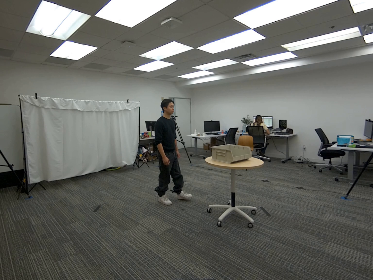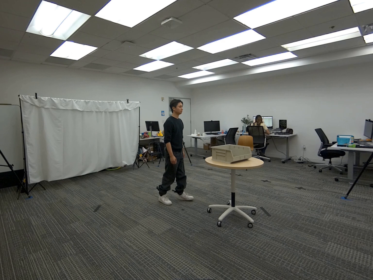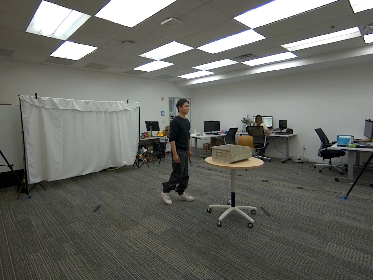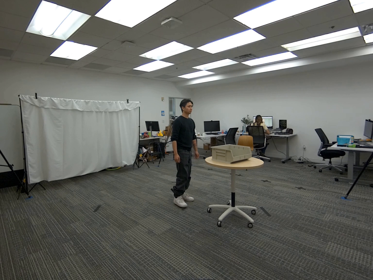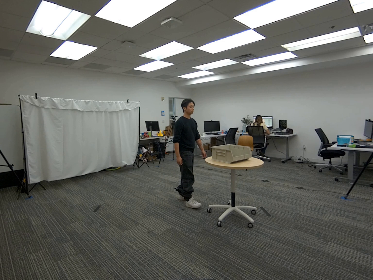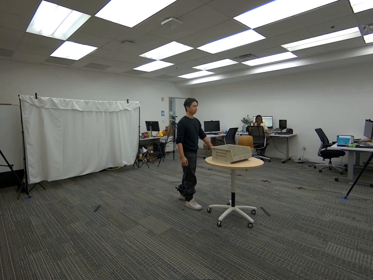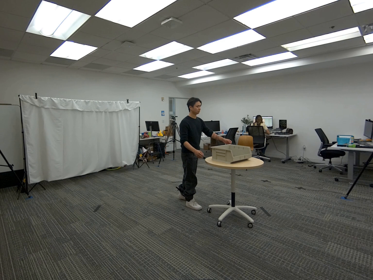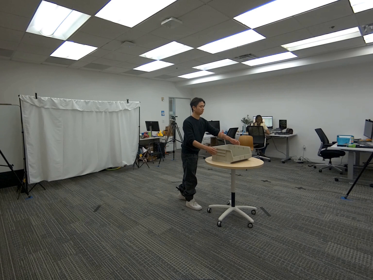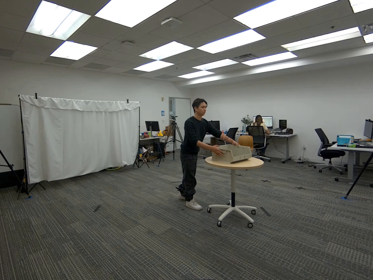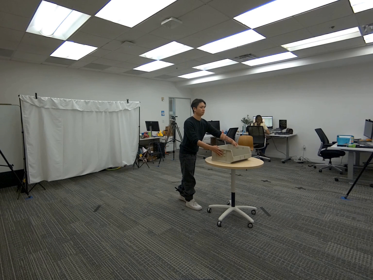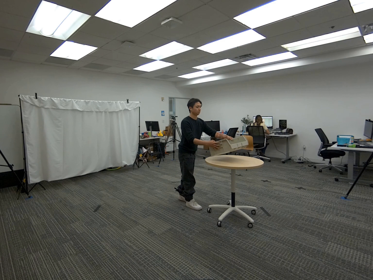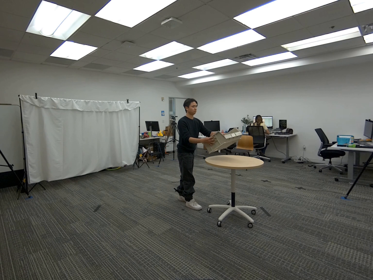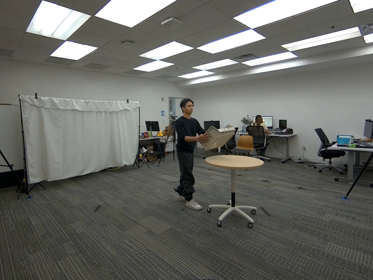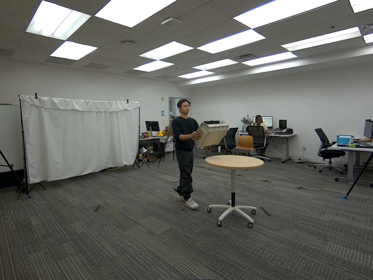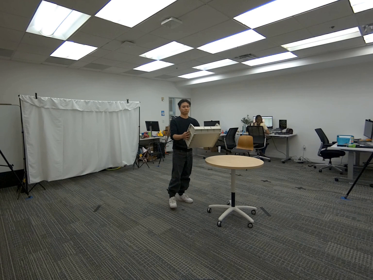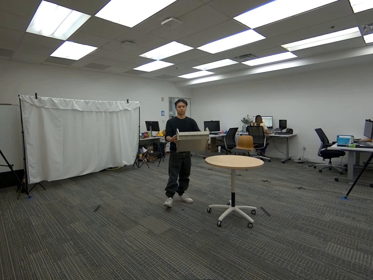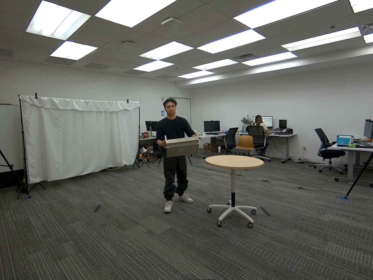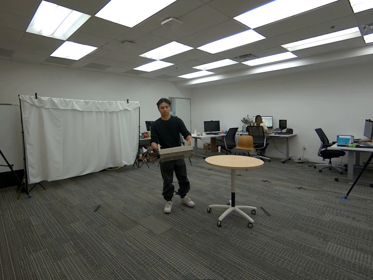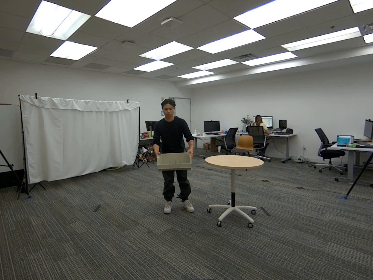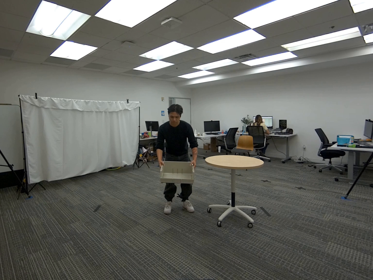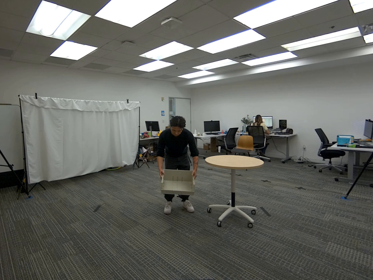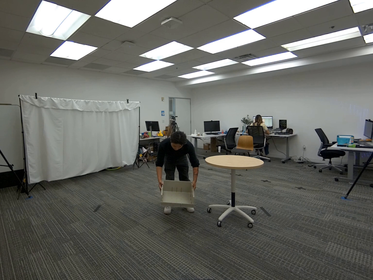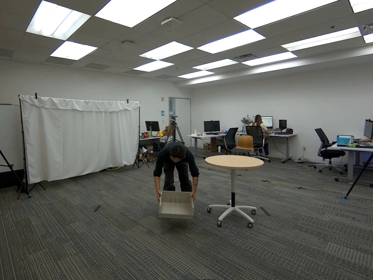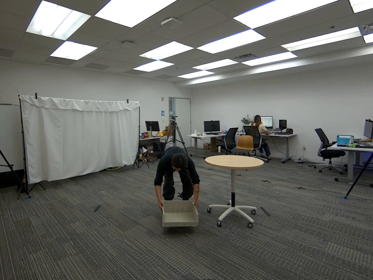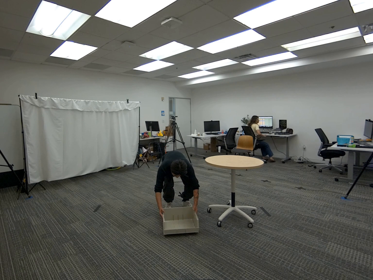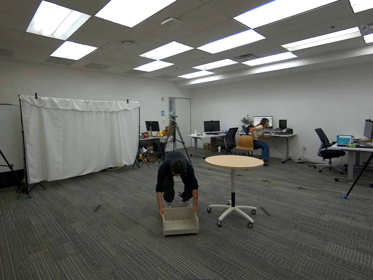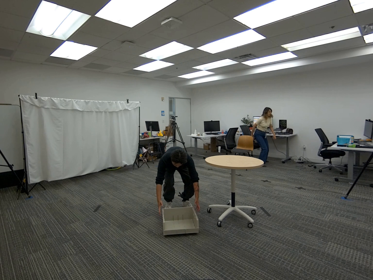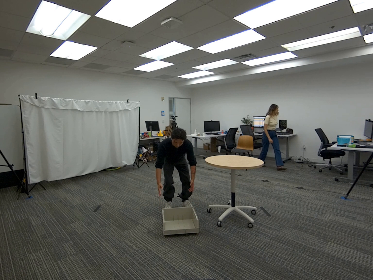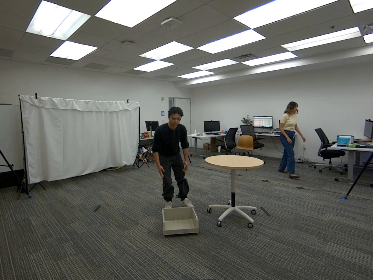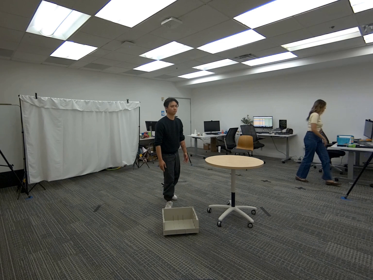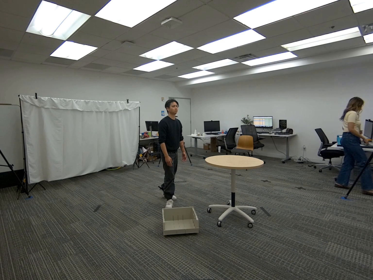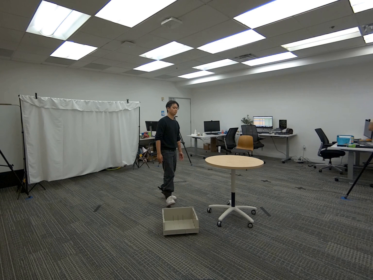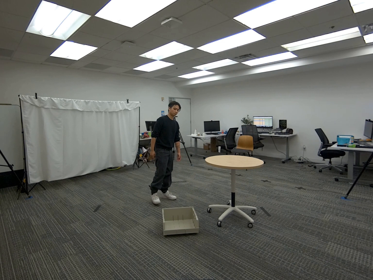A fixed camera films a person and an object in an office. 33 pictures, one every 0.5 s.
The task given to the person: Walk over to the beige bin on the round table and pick up the beige bin using both hands and place the beige bin on the ground.
